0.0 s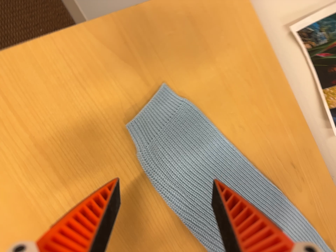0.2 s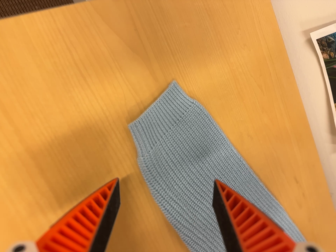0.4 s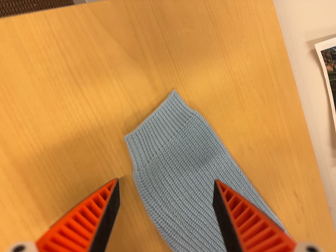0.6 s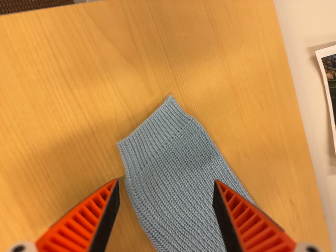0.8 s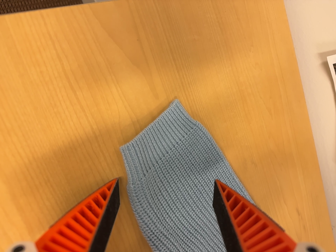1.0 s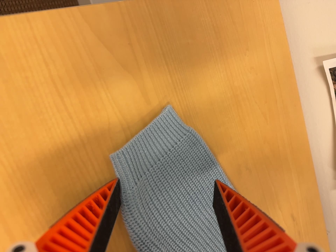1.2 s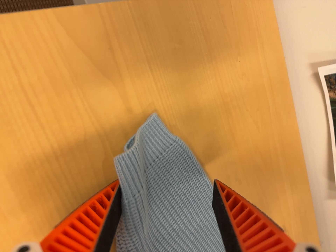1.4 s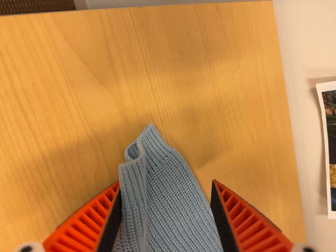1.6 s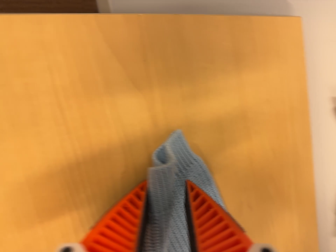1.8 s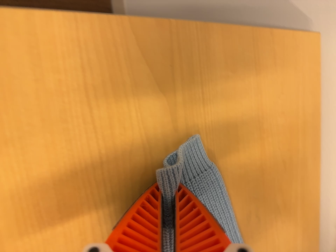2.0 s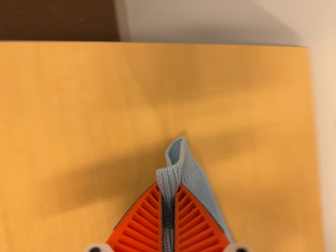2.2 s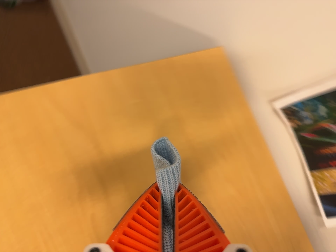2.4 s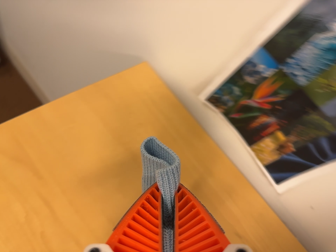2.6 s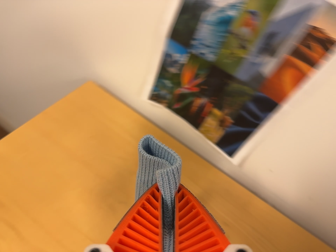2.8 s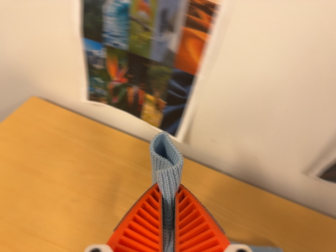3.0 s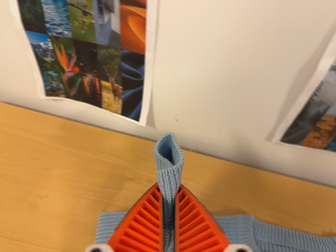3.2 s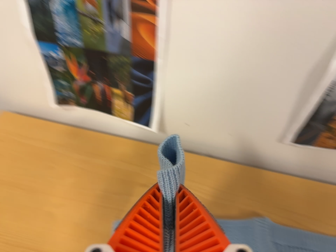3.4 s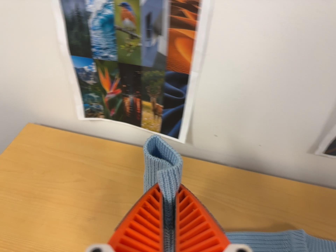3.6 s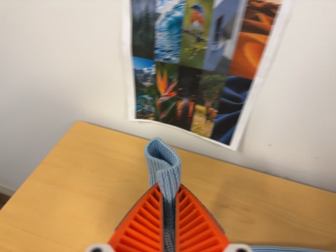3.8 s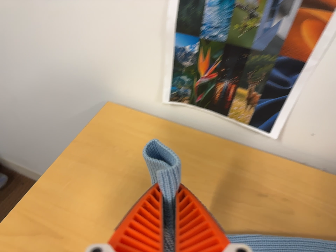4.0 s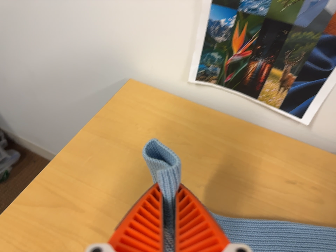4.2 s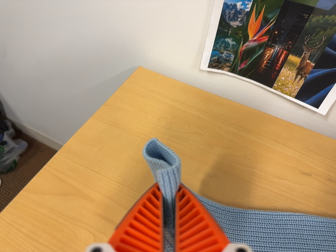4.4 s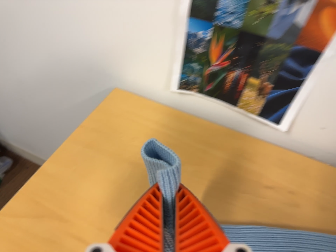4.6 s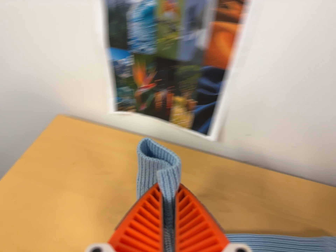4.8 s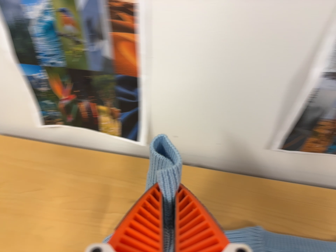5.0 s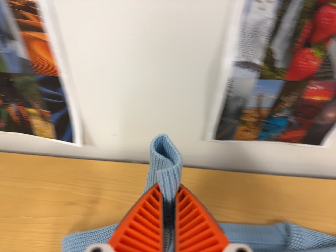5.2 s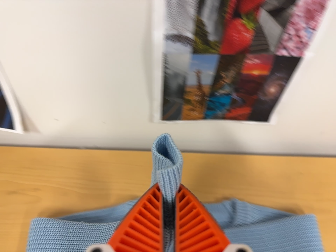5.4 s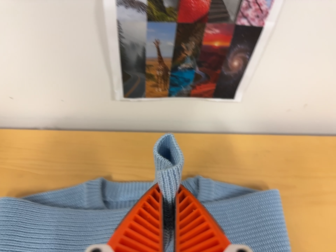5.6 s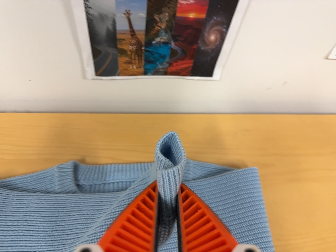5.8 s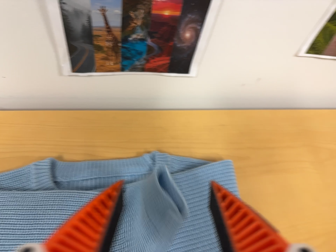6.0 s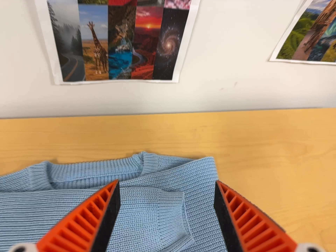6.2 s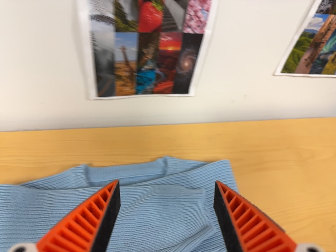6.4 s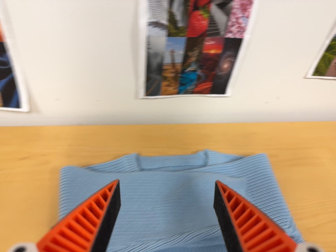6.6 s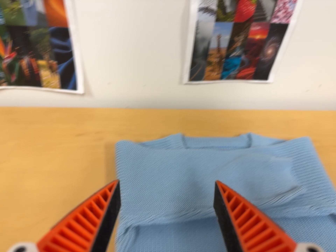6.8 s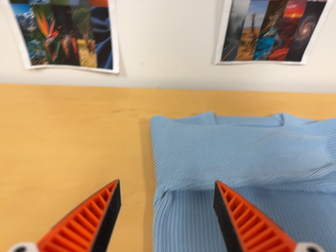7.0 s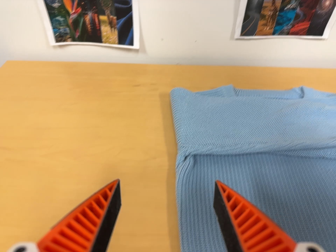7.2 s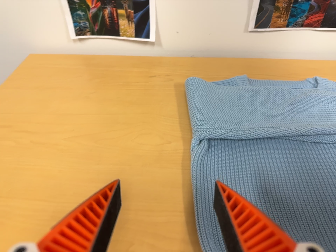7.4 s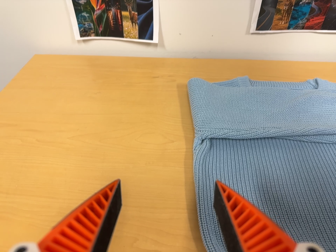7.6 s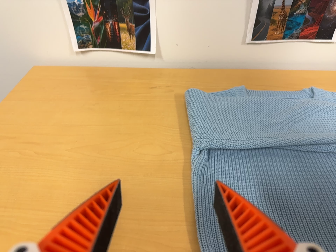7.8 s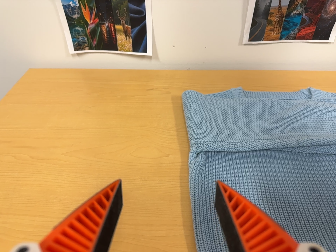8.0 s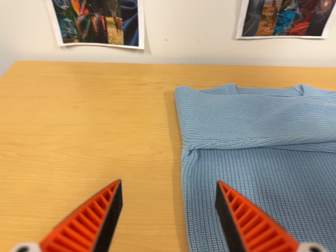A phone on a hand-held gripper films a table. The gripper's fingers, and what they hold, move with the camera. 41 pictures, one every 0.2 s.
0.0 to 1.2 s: The camera travels forward and toward the top of its view, about 9 cm, so what stands in front looms larger. It rolls about its line of sight by about 10 degrees, and the scene rotates clockwise.
1.2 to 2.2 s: The camera travels backward and to its right, about 9 cm, so what stands in front gets smaller. Its aim tips toward the top of its view by about 15 degrees, and the scene shifts downward.
2.2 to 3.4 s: The camera travels to its right, about 30 cm, so close, fixed things drift to the left. Its aim tips toward the top of its view by about 10 degrees. It rolls about its line of sight by about 55 degrees, and the scene rotates counterclockwise.
3.4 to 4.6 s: The camera shifts only a little, or ends up much as it began.
4.6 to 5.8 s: The camera pans to its right by about 25 degrees. It travels to its right, about 30 cm, so close, fixed things drift to the left. It rolls about its line of sight by about 15 degrees, and the scene rotates counterclockwise.
5.8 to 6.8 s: The scene slides to the right, as the camera pans about 15 degrees to its left. It travels backward, toward the bottom of its view and to its left, about 26 cm, so what stands in front gets smaller. Its aim tips toward the top of its view by about 10 degrees.
6.8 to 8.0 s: The camera travels toward the bottom of its view, about 6 cm, so close, fixed things drift upward.
The film runs forward here.
